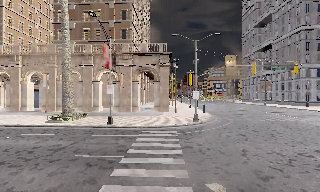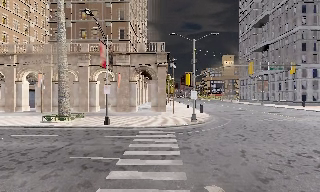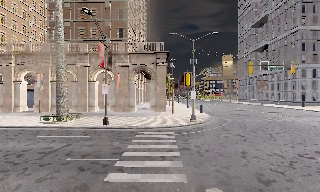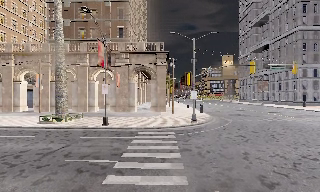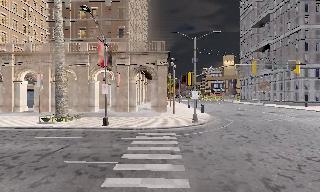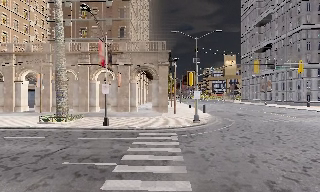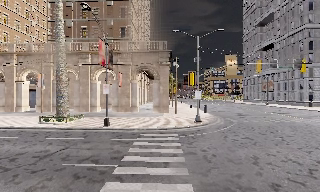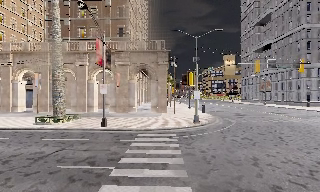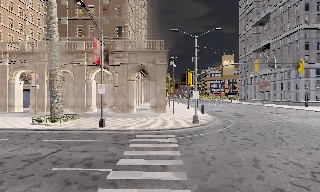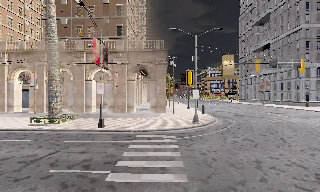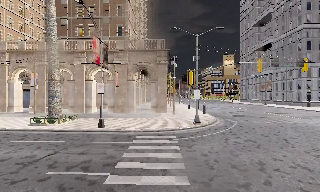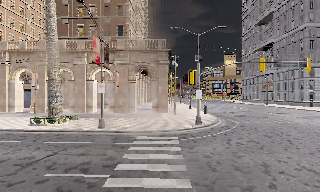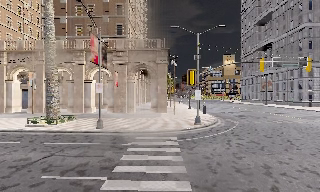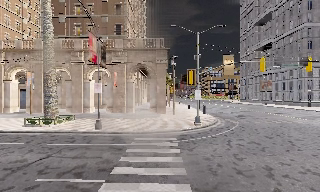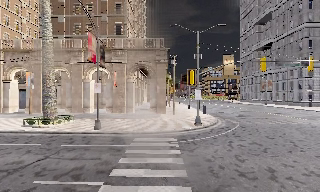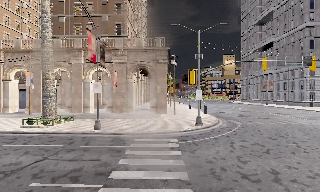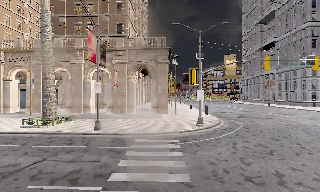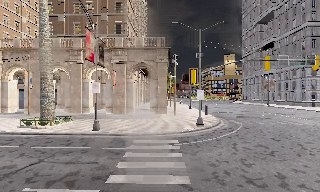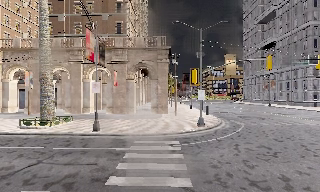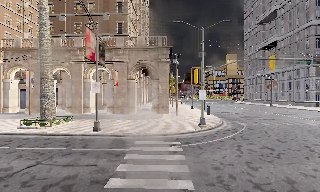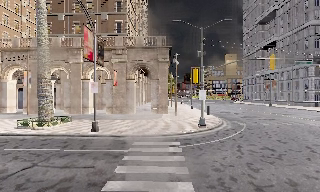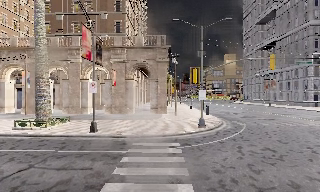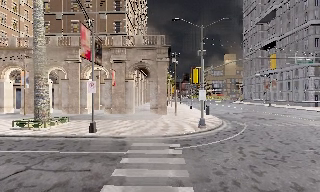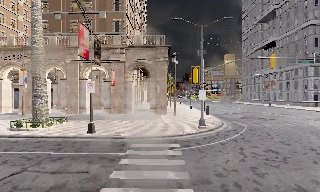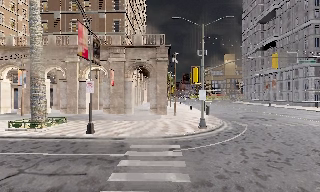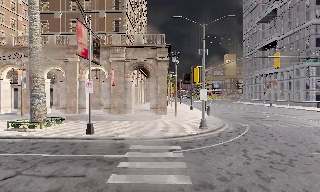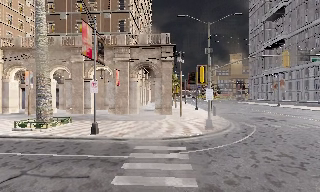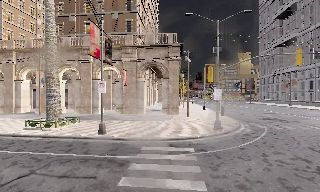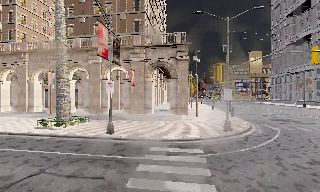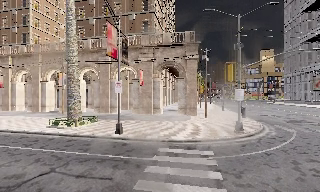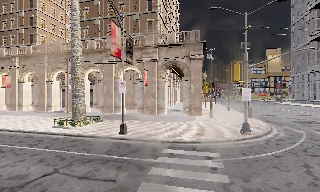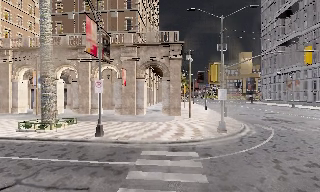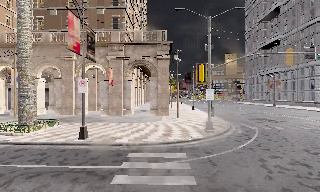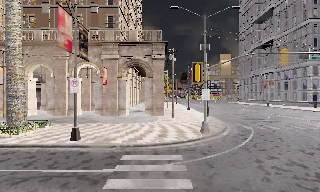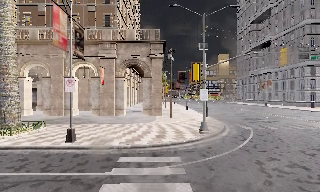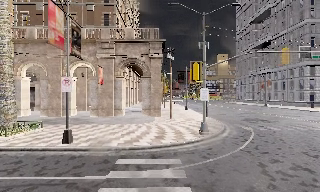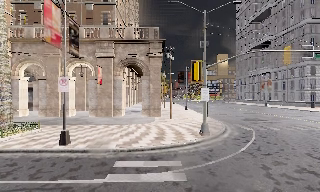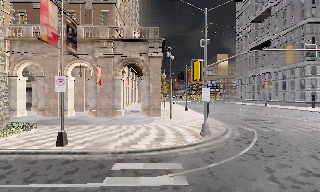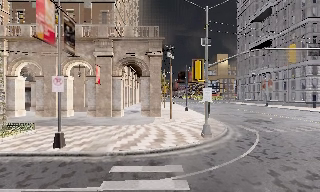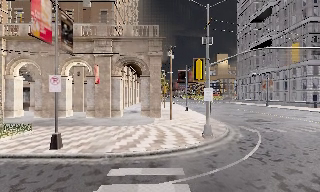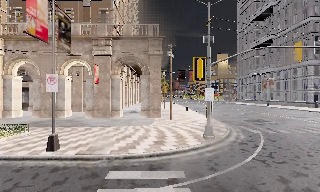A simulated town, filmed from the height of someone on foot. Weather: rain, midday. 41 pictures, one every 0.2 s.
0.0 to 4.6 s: The camera travels forward, about 3 m, so what stands in front looms larger.
4.6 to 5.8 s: The camera pans to its left, which is counterclockwise from overhead, by about 10 degrees. It travels forward, about 1 m, so what stands in front looms larger.
5.8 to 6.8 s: The camera pans to its right, which is clockwise from overhead, by about 10 degrees. It travels forward, about 1 m, so what stands in front looms larger.
6.8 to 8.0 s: The camera travels forward, about 1.5 m, so what stands in front looms larger.
The film runs forward here.
